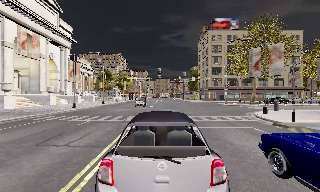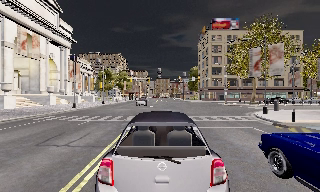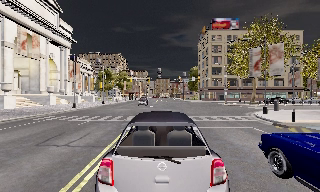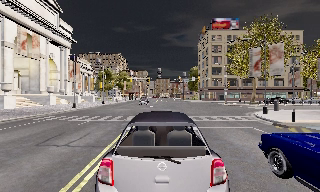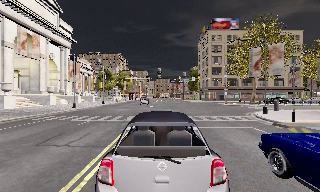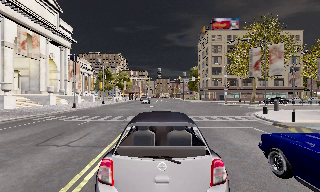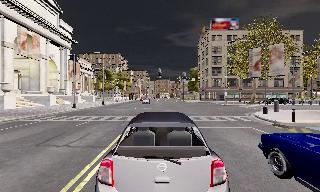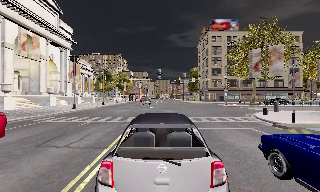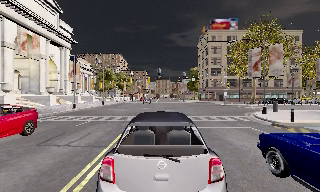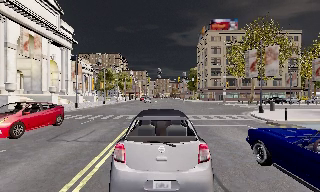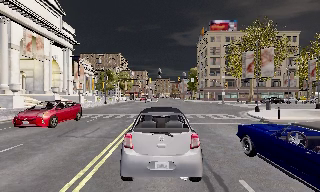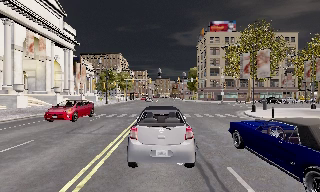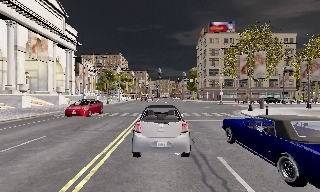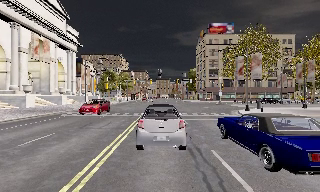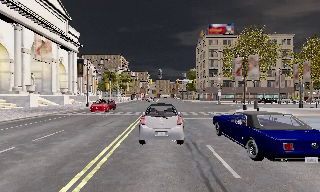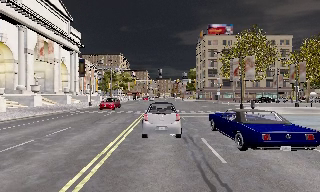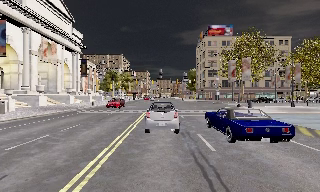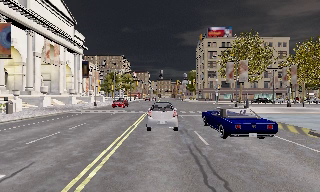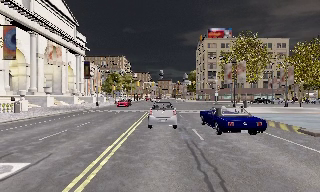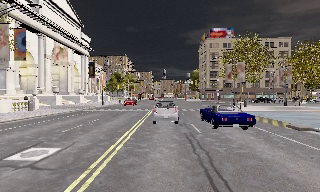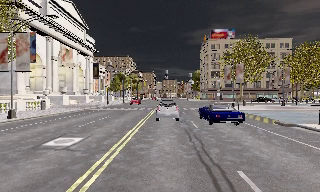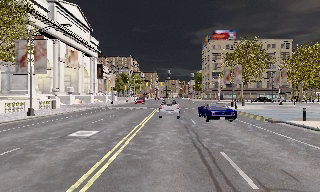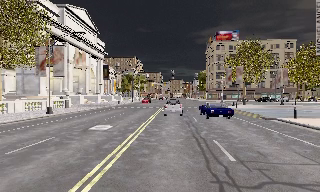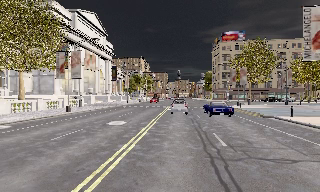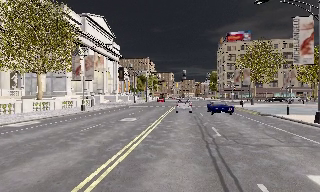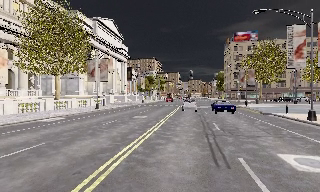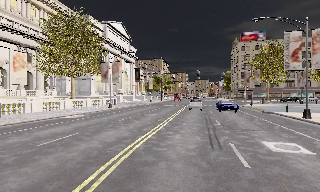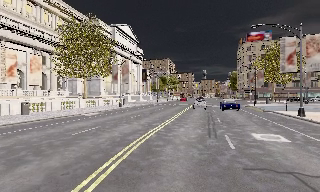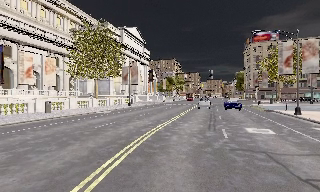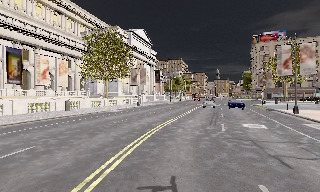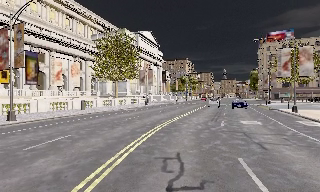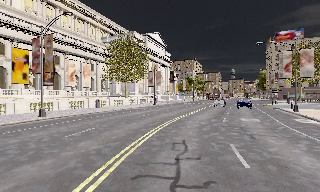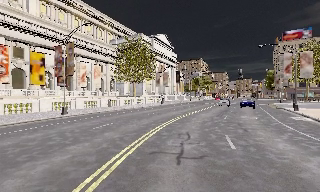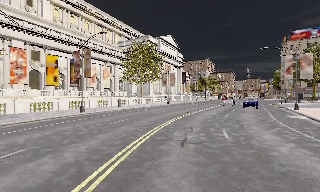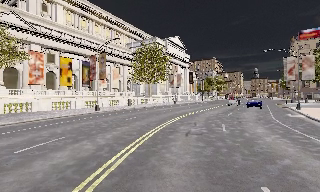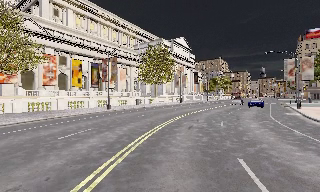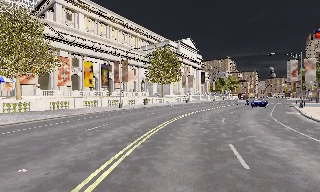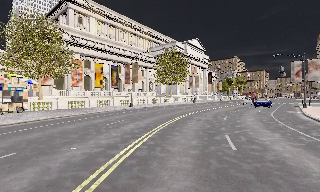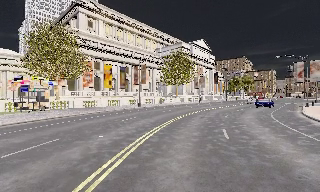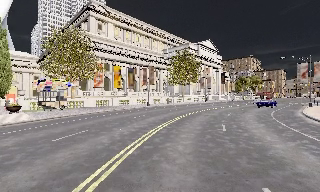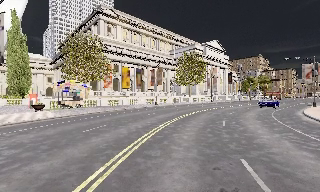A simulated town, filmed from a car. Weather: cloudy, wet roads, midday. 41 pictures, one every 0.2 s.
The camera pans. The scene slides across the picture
to the right.
The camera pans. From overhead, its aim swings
counterclockwise.
0.0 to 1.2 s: The camera keeps its place and its aim.
1.2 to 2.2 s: The camera travels backward, about 2 m, so what stands in front gets smaller. It gains speed.
2.2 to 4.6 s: The camera travels backward, about 12 m, so what stands in front gets smaller. It gains speed.
4.6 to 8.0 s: The camera pans to its left, which is counterclockwise from overhead, by about 40 degrees. It travels backward, about 25 m.
The film runs backward here.
